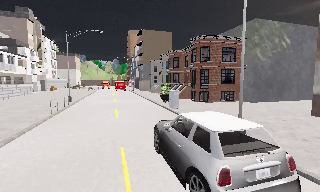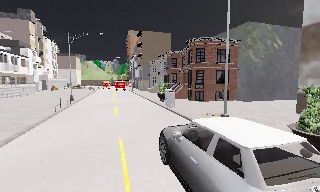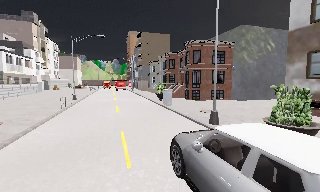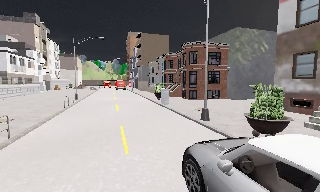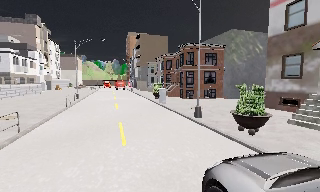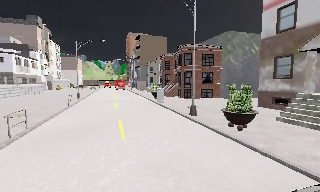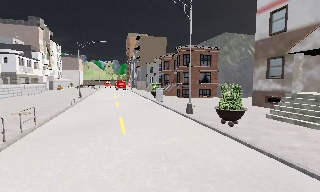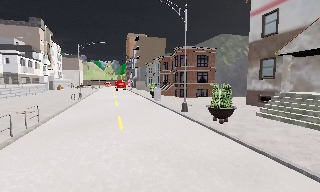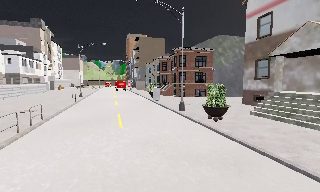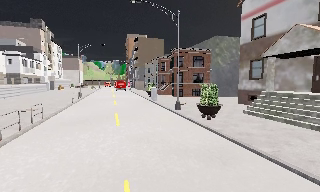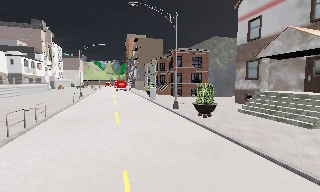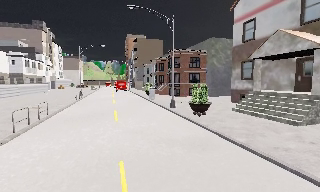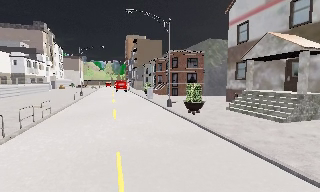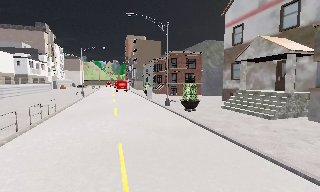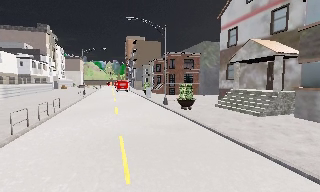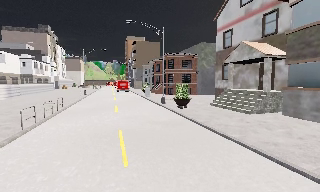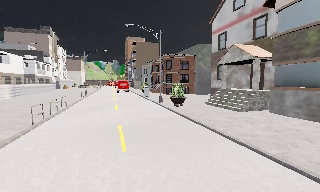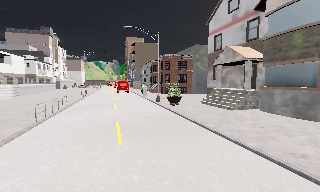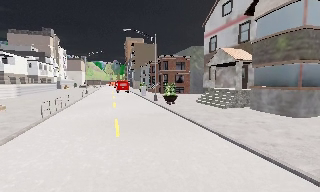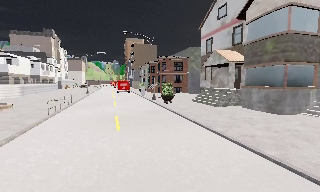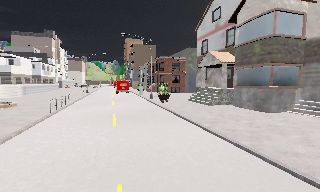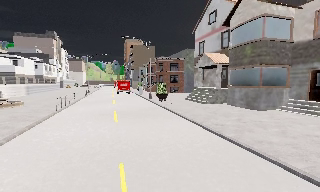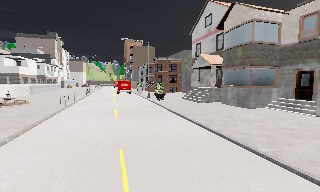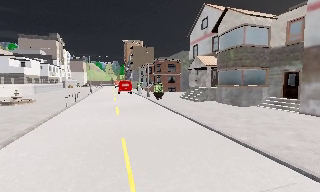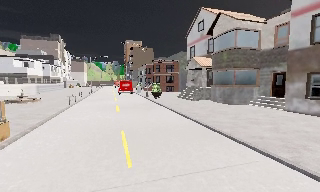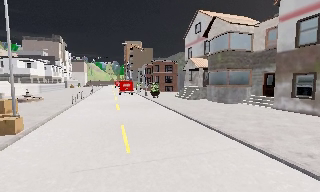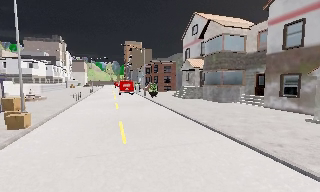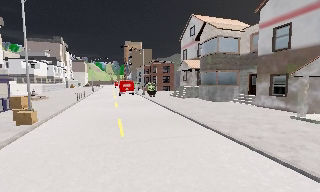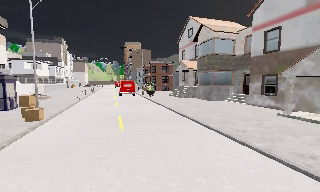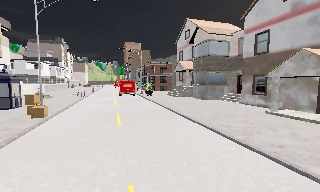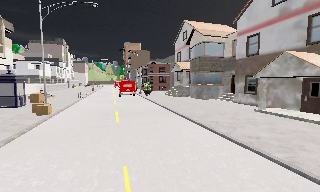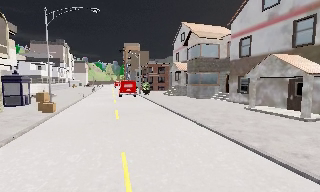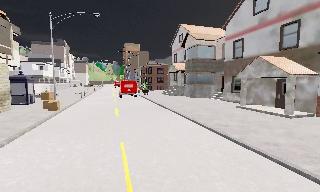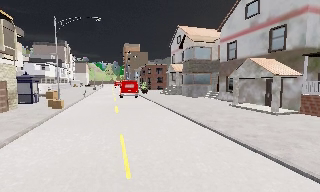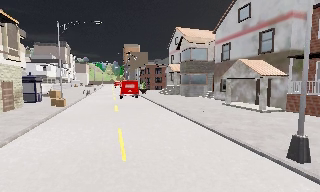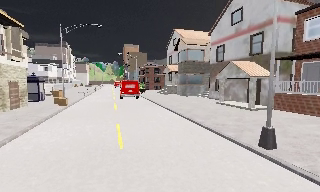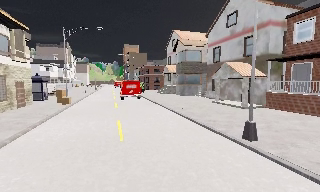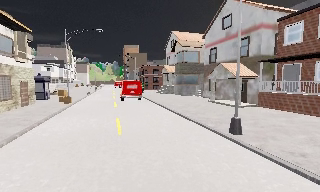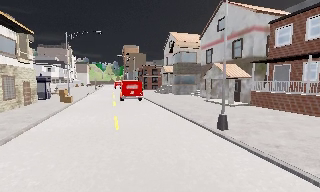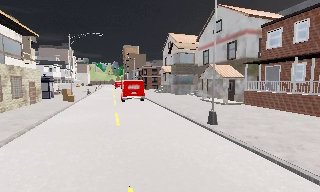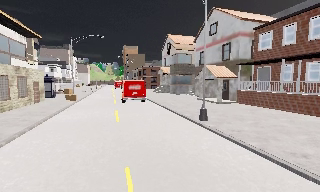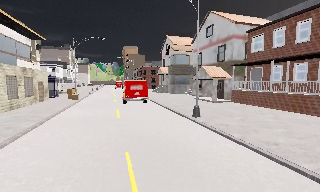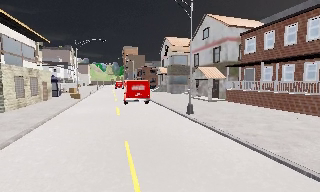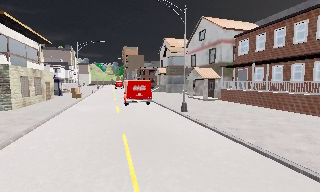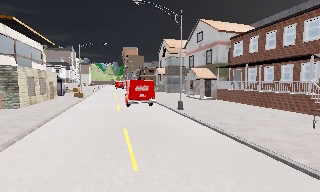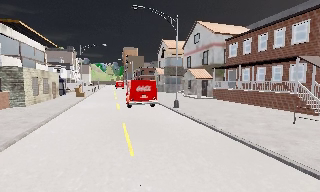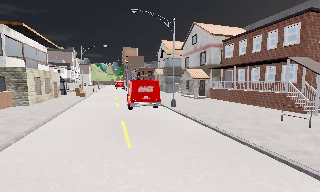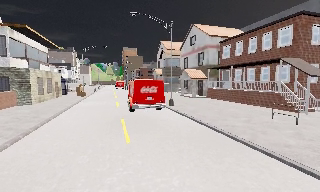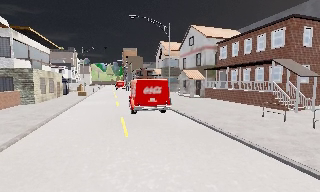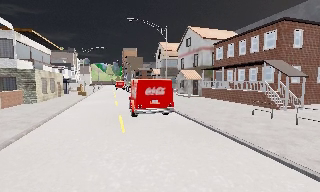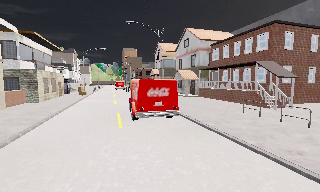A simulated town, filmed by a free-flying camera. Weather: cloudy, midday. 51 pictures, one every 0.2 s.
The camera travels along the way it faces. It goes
backward.
0.0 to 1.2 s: The camera travels backward, about 4.5 m, so what stands in front gets smaller.
1.2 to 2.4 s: The camera travels backward and to its right, about 3 m, so what stands in front gets smaller.
2.4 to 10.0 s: The camera travels backward, about 30 m, so what stands in front gets smaller.
The film runs backward here.
